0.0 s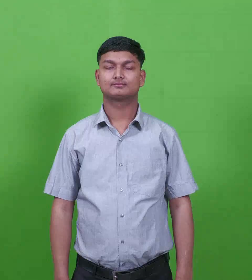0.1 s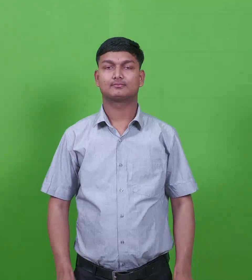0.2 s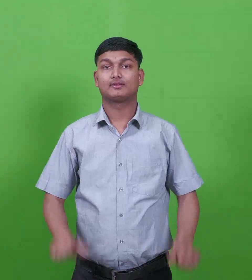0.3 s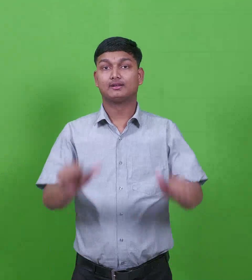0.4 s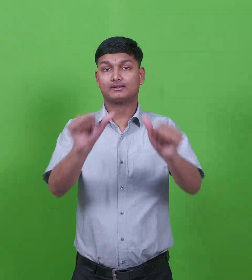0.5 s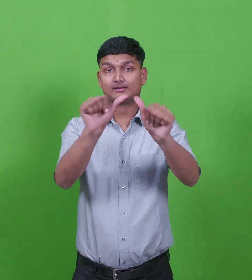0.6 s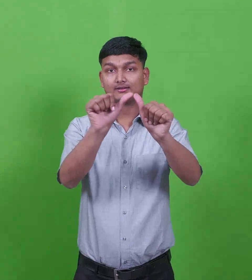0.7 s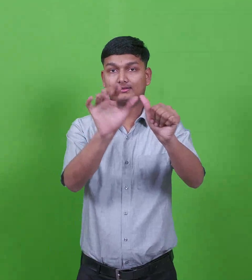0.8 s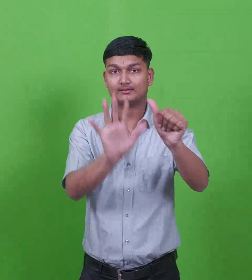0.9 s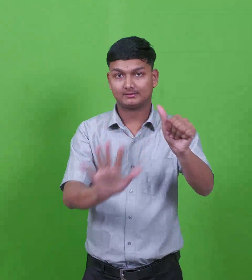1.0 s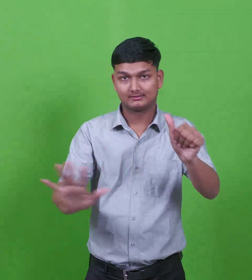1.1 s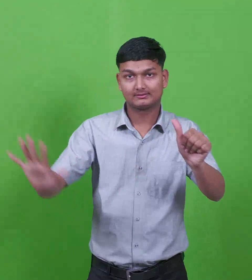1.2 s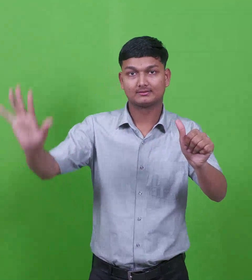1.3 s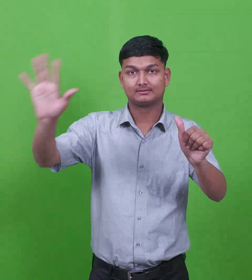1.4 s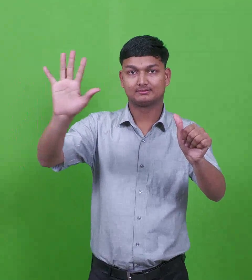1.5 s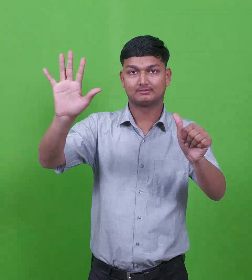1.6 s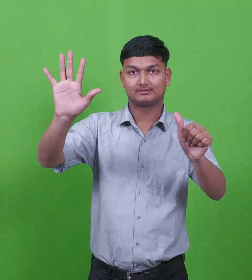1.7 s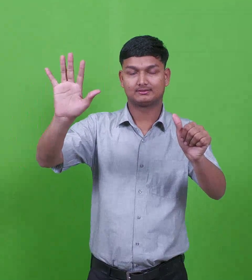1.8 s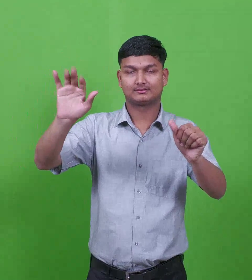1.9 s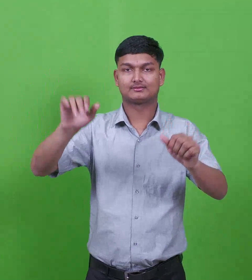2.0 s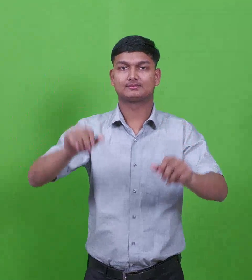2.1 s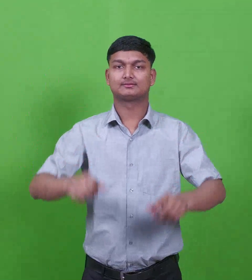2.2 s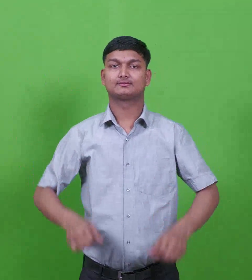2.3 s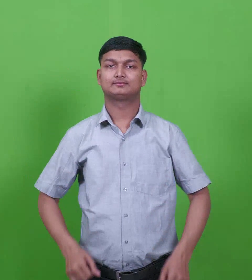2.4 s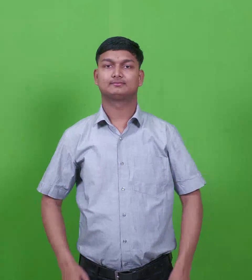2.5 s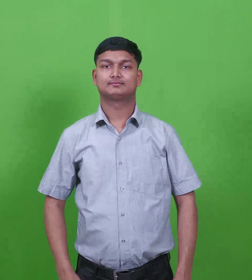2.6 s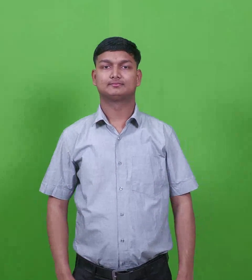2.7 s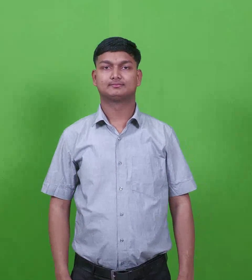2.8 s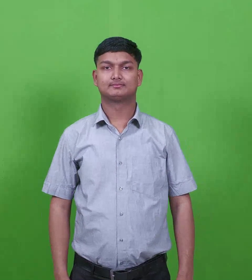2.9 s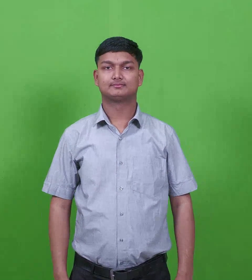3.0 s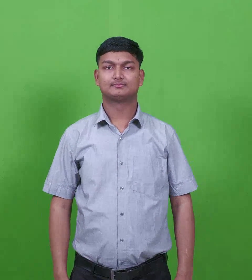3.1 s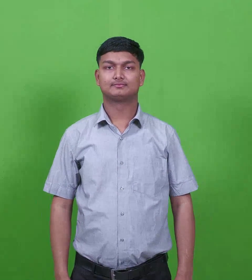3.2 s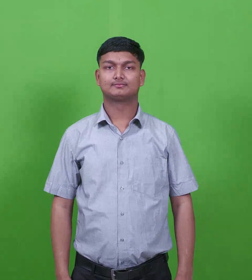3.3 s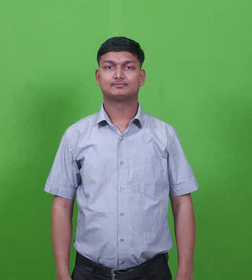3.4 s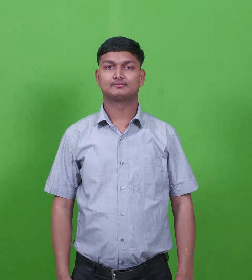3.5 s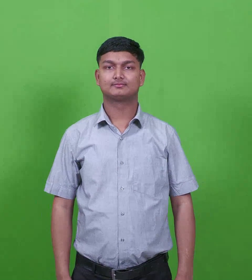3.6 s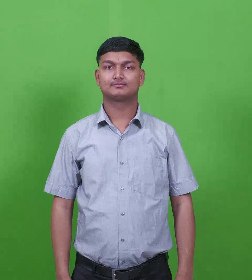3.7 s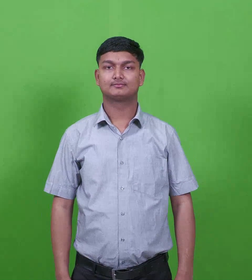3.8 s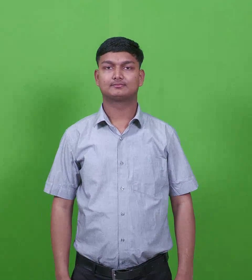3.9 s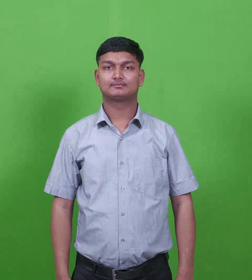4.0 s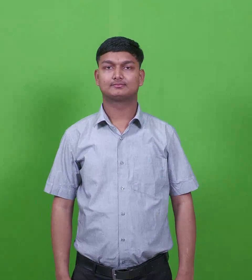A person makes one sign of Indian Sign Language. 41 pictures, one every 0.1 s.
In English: asia
